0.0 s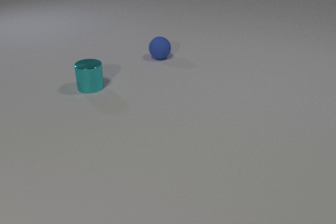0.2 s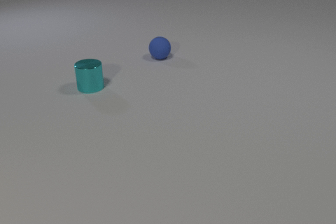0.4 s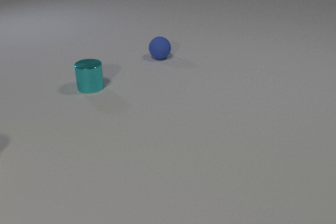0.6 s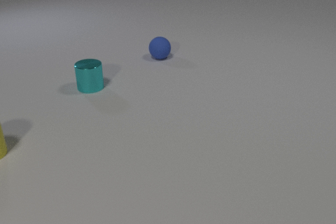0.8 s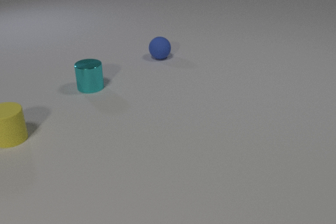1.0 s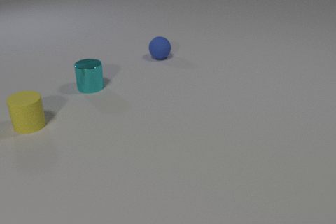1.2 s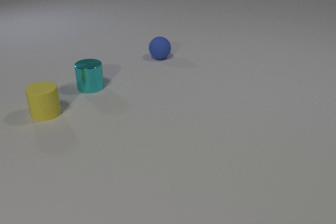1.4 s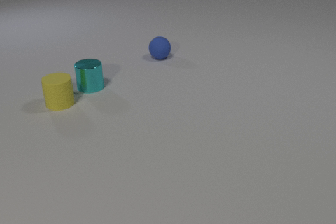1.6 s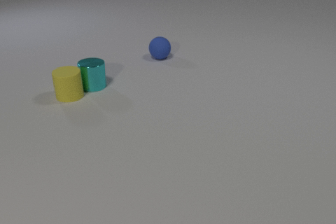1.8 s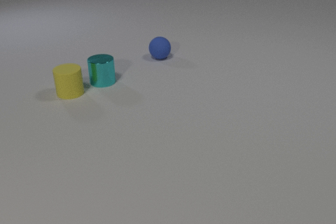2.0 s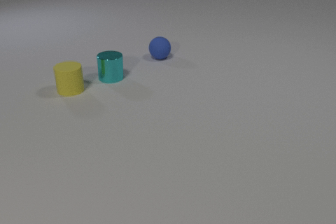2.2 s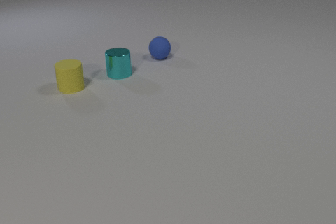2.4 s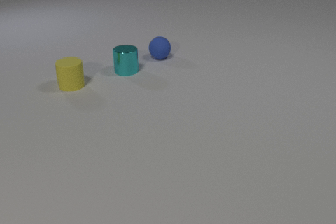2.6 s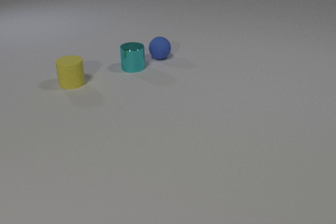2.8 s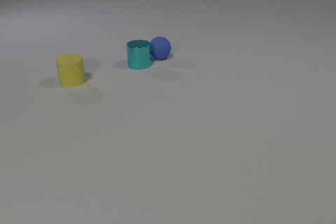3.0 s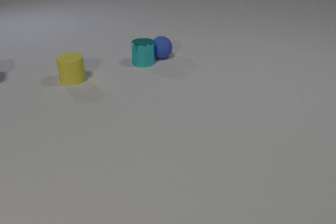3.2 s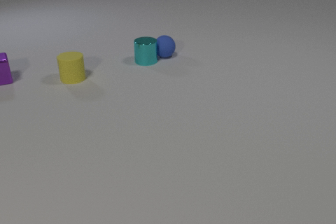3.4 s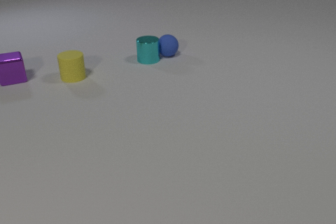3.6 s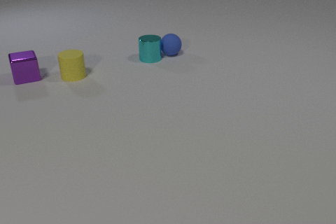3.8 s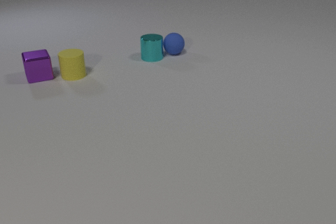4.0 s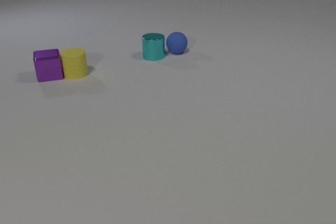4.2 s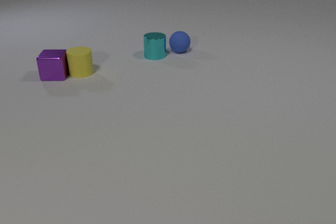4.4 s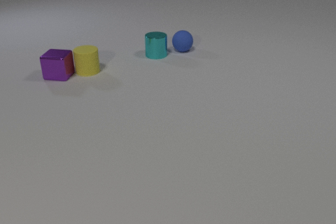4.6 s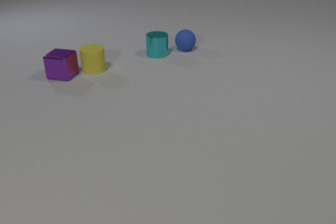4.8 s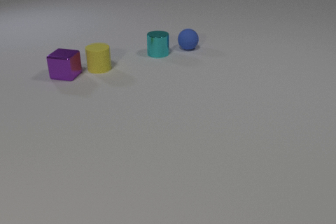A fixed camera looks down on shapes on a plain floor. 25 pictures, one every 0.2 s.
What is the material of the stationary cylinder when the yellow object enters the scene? metal.
What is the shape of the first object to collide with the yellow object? cylinder.
How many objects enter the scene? 2.
0.0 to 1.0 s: The yellow rubber cylinder comes in at the left edge, slides to the right and away from the camera.
1.0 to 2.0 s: The yellow rubber cylinder slides away from the camera and to the right. The cyan metal cylinder slides to the right and away from the camera. The yellow rubber cylinder and the cyan metal cylinder collide.
2.0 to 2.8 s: The yellow rubber cylinder slides away from the camera. The cyan metal cylinder slides away from the camera and to the right.
2.8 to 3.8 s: The yellow rubber cylinder slides away from the camera. The cyan metal cylinder slides away from the camera and to the right. The blue rubber sphere rolls to the right and away from the camera. The purple metal cube comes in at the left edge, slides to the right. The cyan metal cylinder and the blue rubber sphere collide.
3.8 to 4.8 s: The yellow rubber cylinder slides to the right and away from the camera. The cyan metal cylinder slides away from the camera and to the right. The blue rubber sphere rolls to the right and away from the camera. The purple metal cube slides to the right, spins clockwise seen from above by about 45 degrees, its near face sliding to the left. The yellow rubber cylinder and the purple metal cube collide.
